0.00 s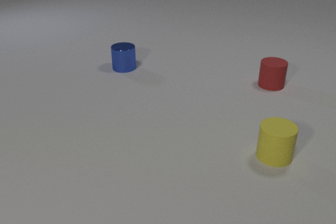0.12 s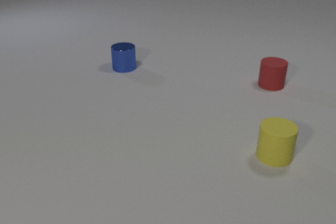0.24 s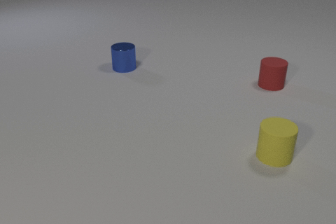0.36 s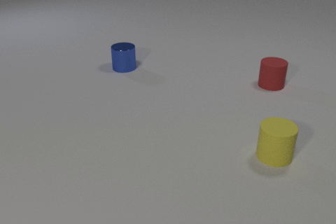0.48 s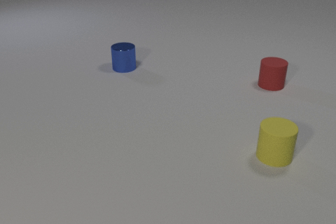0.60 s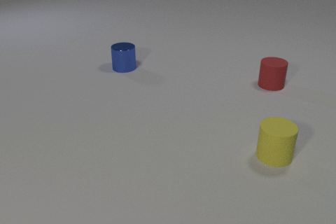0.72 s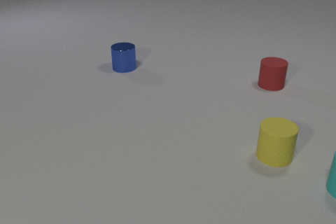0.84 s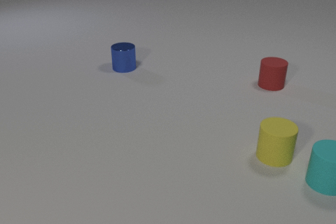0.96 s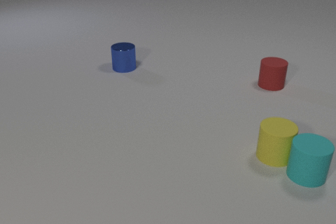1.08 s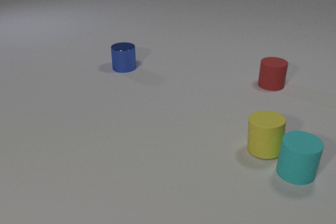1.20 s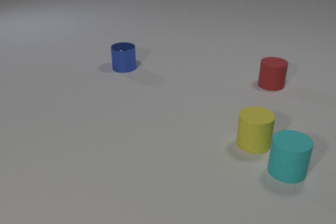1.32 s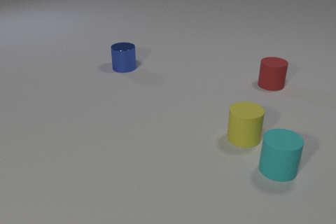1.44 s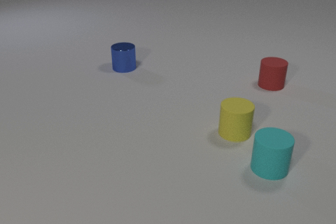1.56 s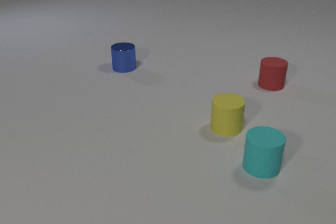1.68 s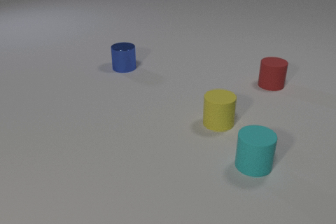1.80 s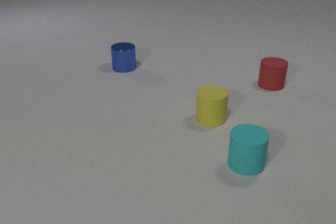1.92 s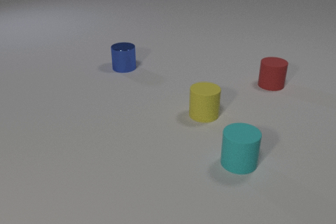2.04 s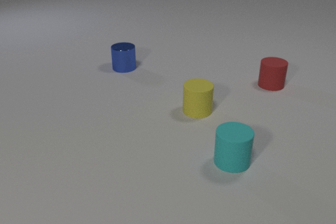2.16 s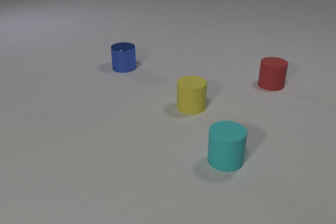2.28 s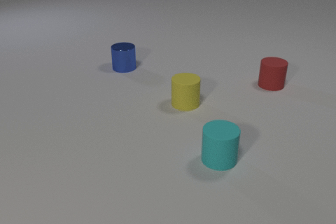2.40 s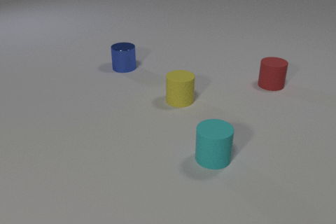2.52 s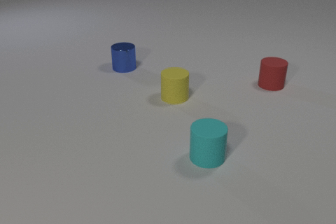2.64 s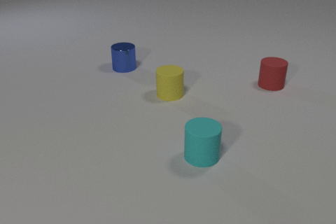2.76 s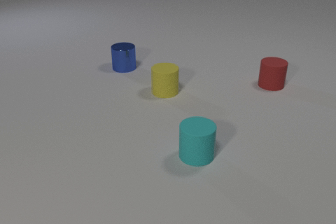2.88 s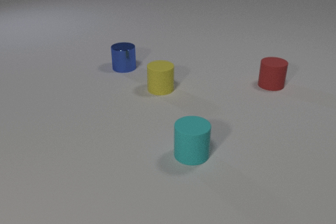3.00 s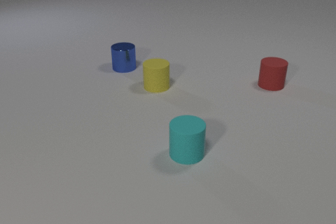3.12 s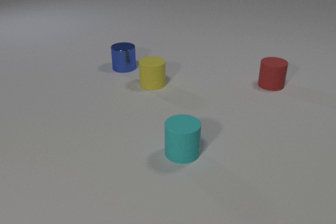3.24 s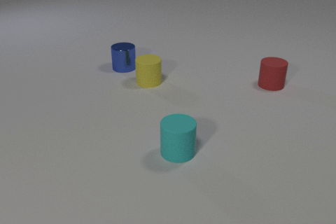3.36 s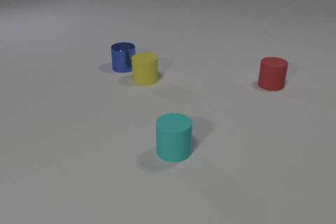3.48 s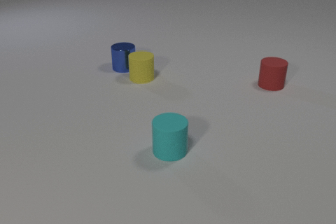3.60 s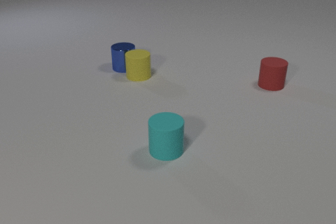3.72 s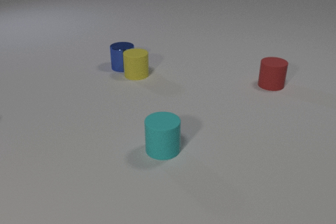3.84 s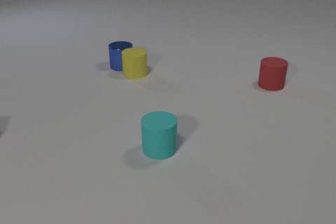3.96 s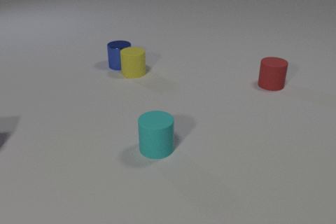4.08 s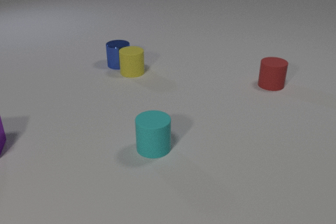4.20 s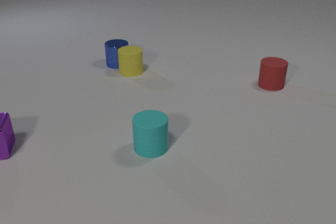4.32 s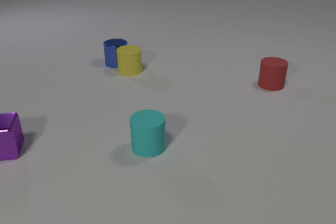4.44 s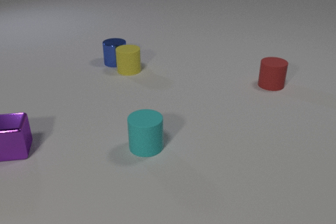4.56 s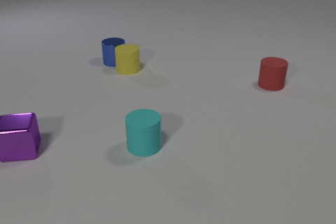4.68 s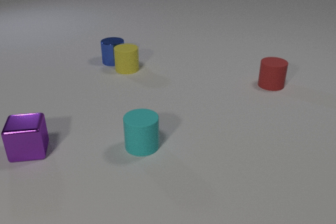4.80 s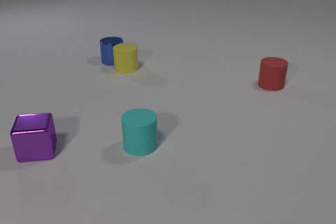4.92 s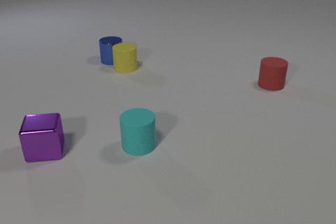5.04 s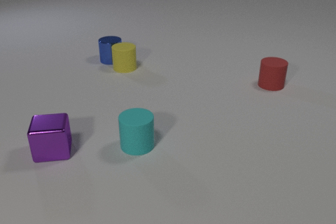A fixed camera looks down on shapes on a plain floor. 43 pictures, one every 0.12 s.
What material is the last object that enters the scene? metal.
What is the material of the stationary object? rubber.
What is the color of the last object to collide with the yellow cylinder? blue.
0.00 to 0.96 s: The cyan rubber cylinder comes in at the right edge, slides to the left. The cyan rubber cylinder and the yellow rubber cylinder collide.
0.96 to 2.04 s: The cyan rubber cylinder slides to the left. The yellow rubber cylinder slides to the left and away from the camera.
2.04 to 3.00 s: The cyan rubber cylinder slides to the left. The yellow rubber cylinder slides away from the camera and to the left.
3.00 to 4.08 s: The cyan rubber cylinder slides to the left. The yellow rubber cylinder slides away from the camera and to the left. The purple metal cube comes in at the left edge. The blue metal cylinder slides away from the camera and to the left. The yellow rubber cylinder and the blue metal cylinder collide.
4.08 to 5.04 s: The cyan rubber cylinder slides to the left. The yellow rubber cylinder slides away from the camera and to the left. The purple metal cube slides to the right and toward the camera. The blue metal cylinder slides away from the camera and to the left.
